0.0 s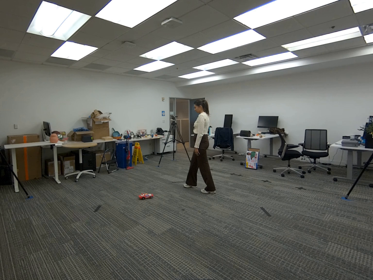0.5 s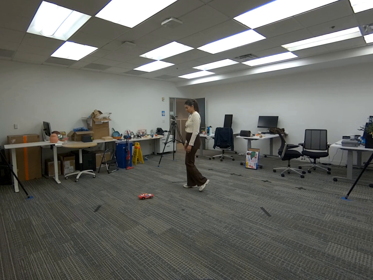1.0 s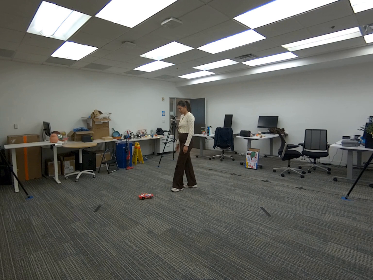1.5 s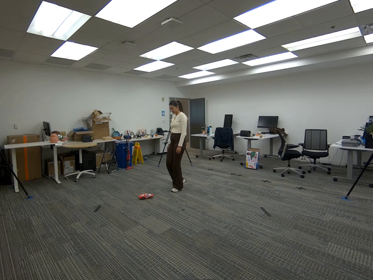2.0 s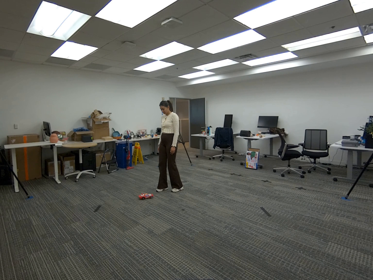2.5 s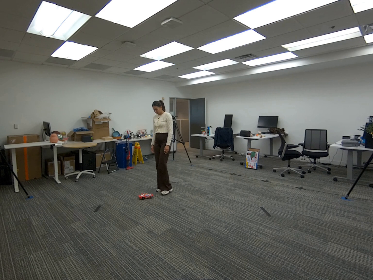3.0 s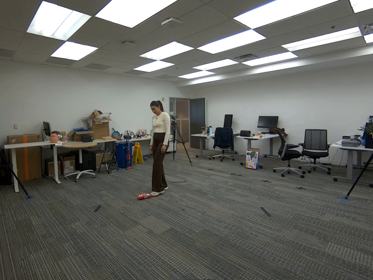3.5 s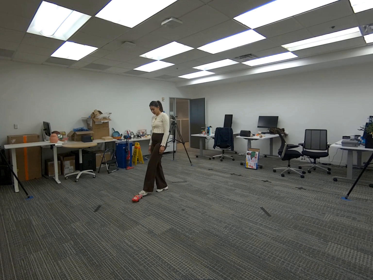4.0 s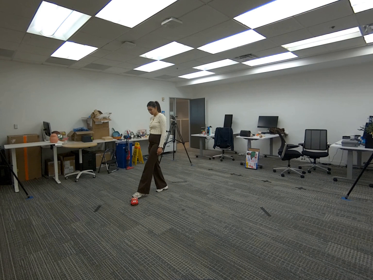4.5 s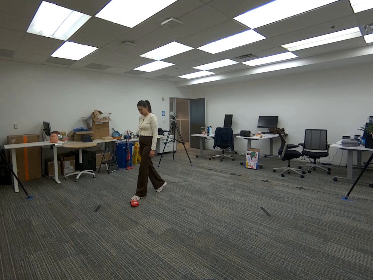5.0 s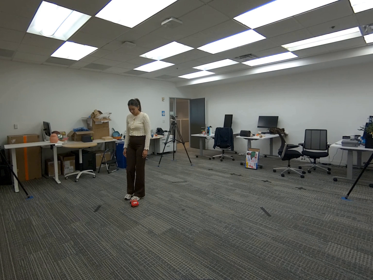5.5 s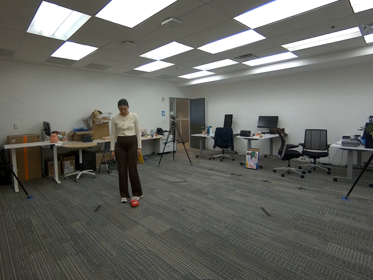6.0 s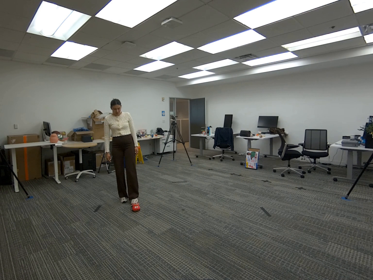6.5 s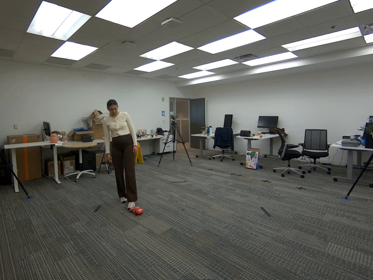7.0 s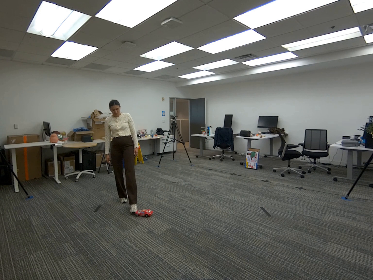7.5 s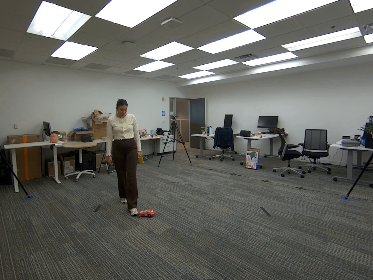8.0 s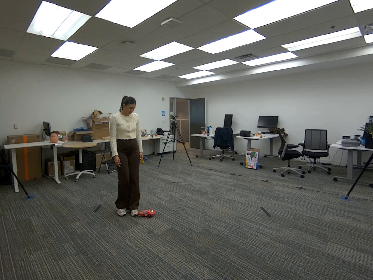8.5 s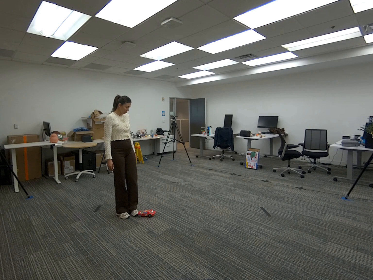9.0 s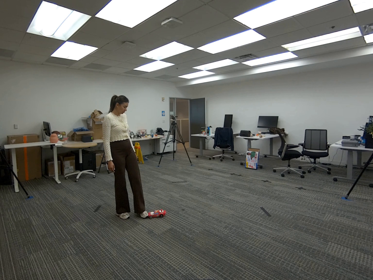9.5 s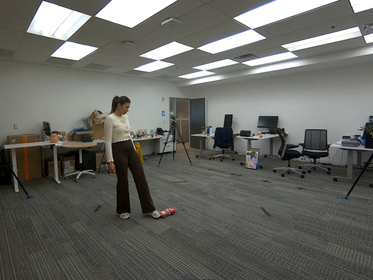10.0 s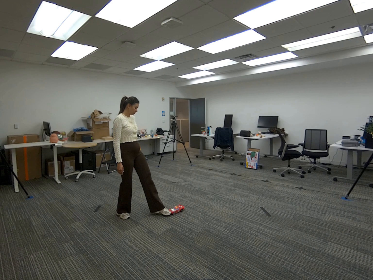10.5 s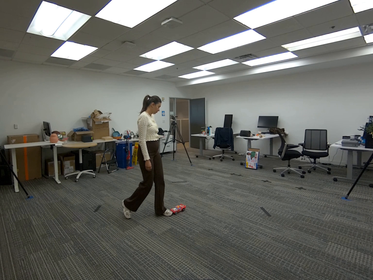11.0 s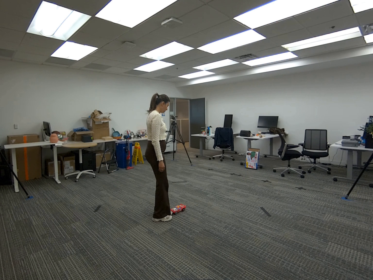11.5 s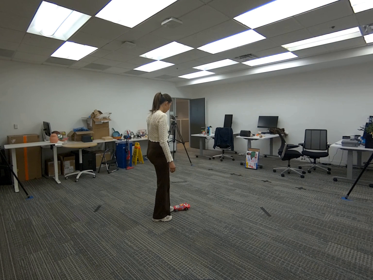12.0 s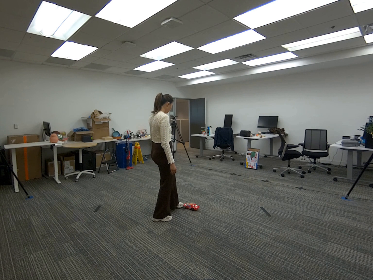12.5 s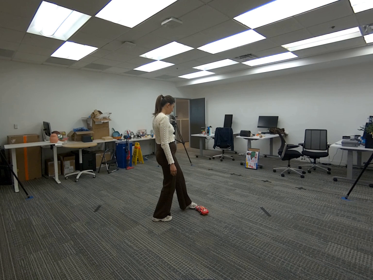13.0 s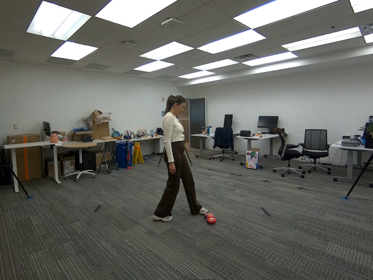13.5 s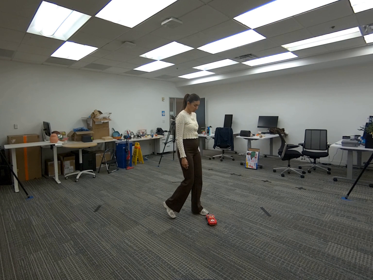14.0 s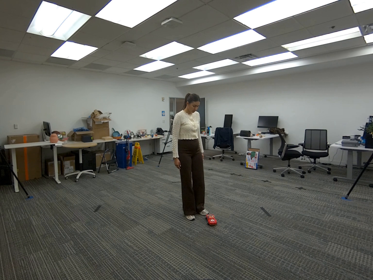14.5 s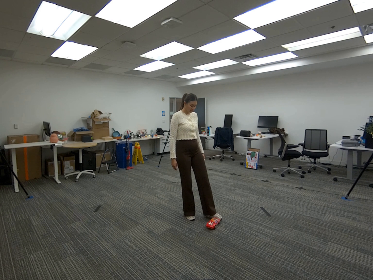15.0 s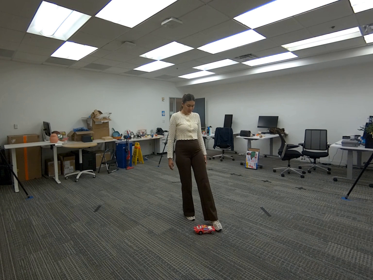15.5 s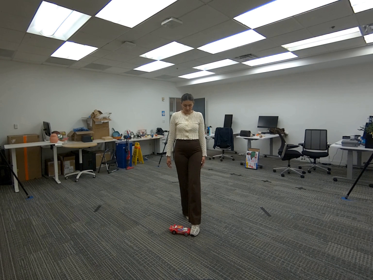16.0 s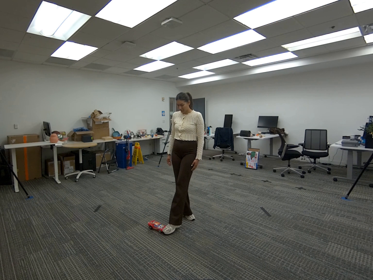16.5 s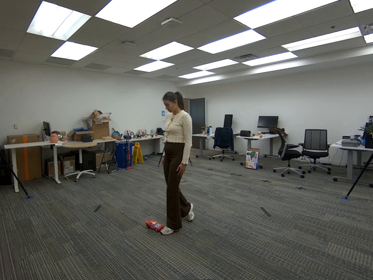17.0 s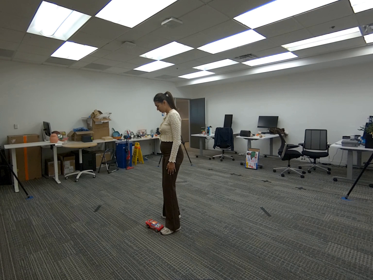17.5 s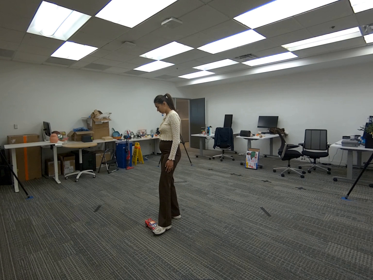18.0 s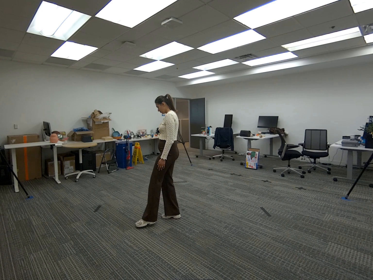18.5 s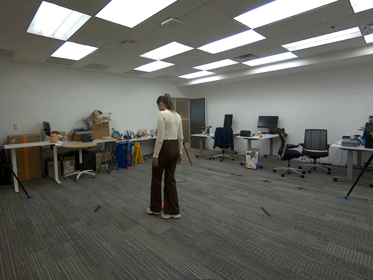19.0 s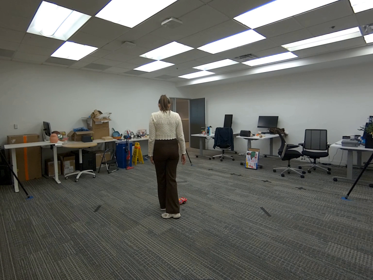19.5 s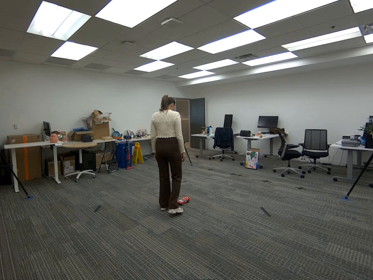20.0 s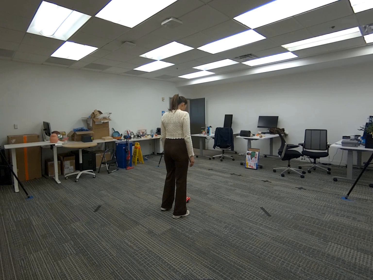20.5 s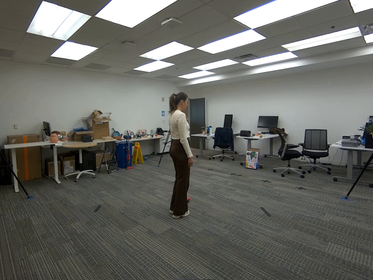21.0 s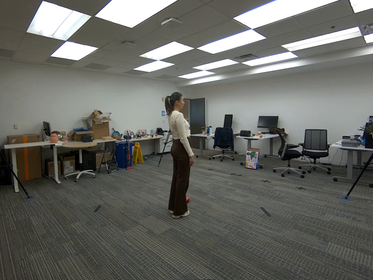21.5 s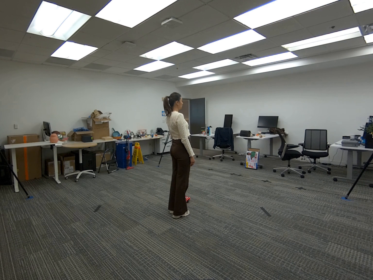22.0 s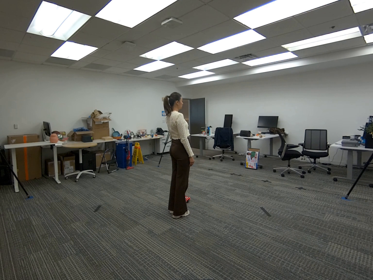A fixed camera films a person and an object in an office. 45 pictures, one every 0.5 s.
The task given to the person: Walk to the toy car on the ground, use your left foot to push the toy car around the bounding area.
